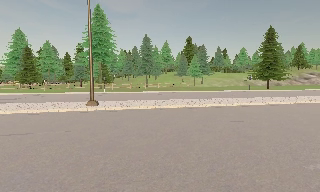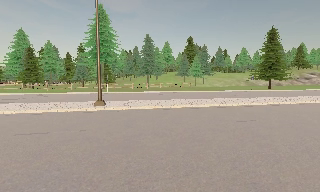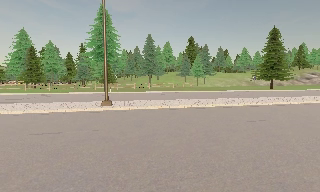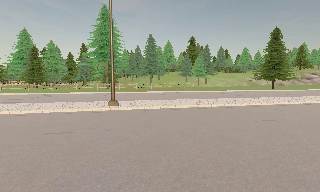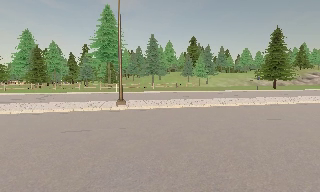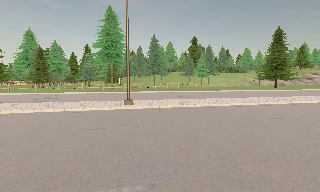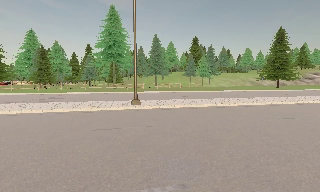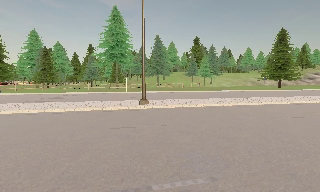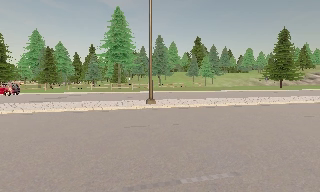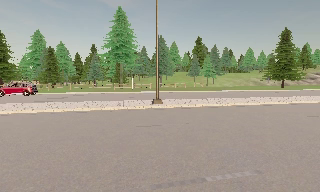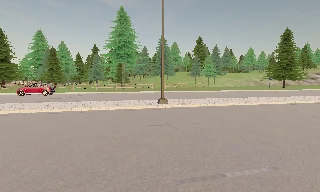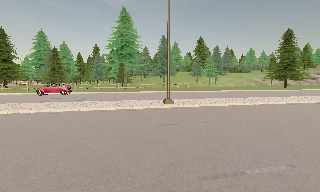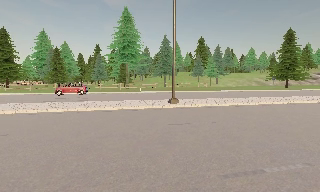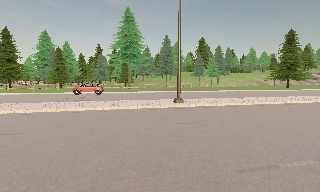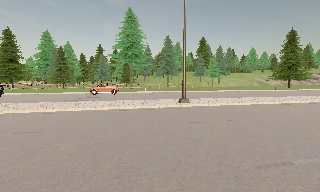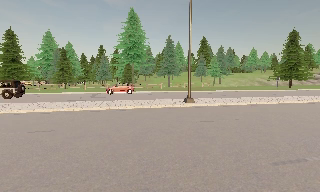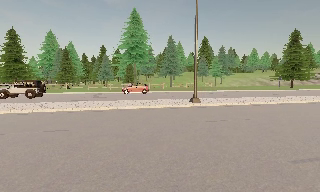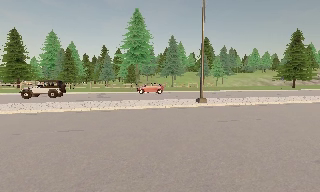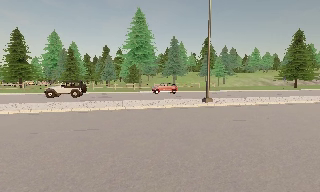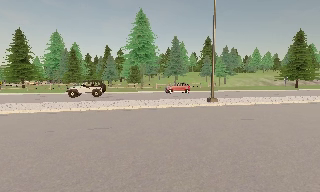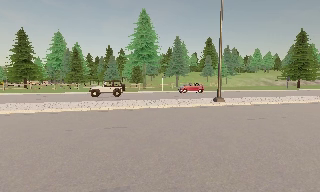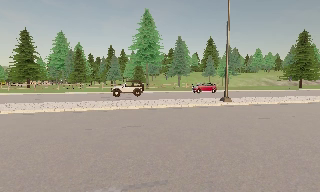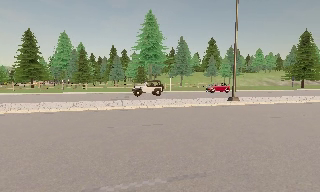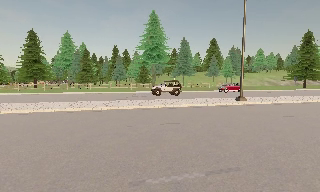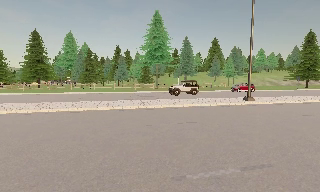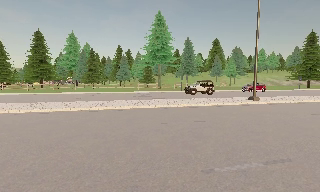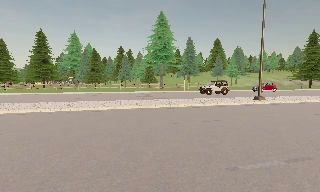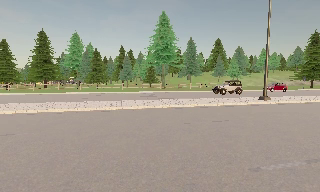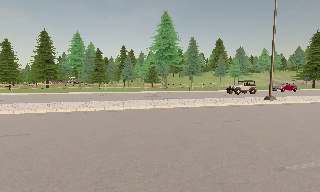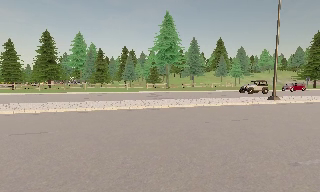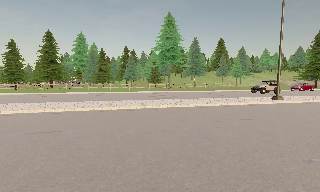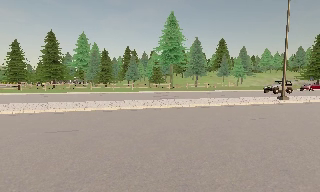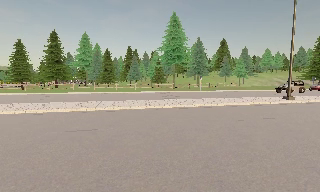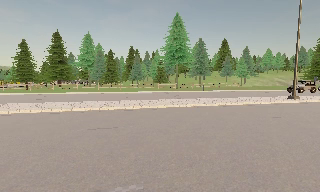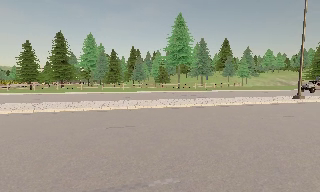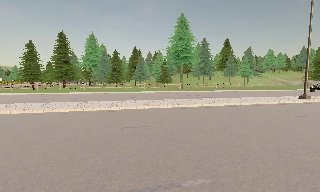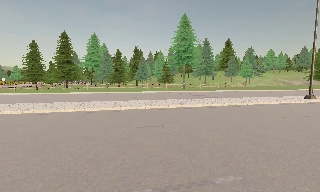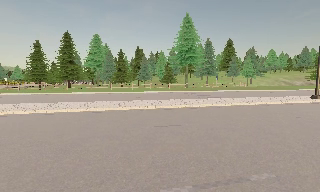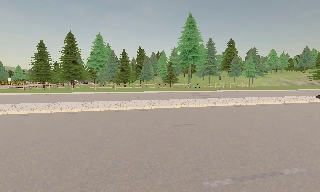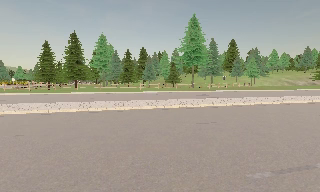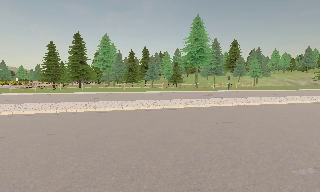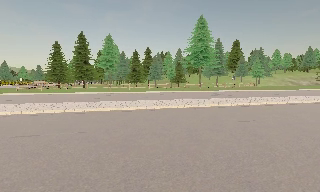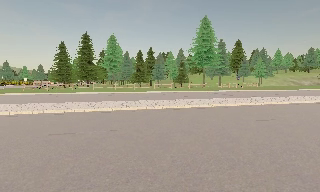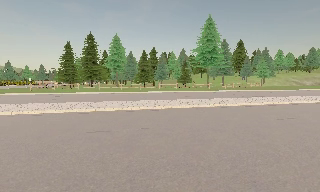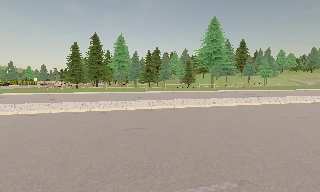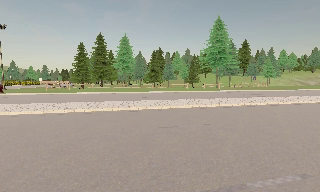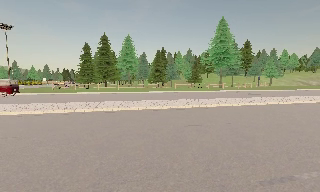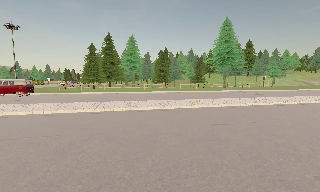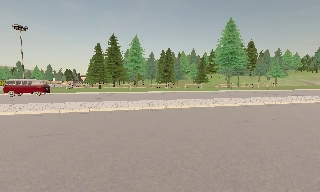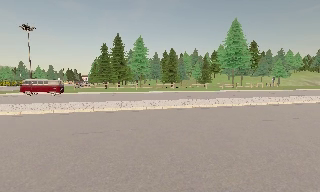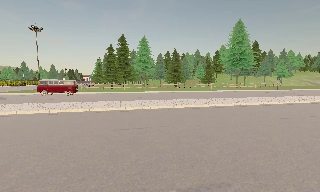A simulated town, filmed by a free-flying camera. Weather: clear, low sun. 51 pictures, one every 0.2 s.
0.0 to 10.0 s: The camera travels to its left, about 35 m, so close, fixed things drift to the right. It gains speed.
The film runs backward here.
